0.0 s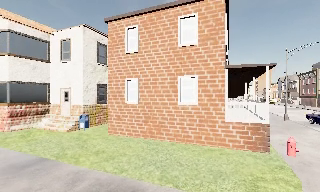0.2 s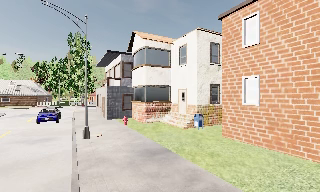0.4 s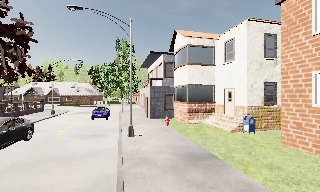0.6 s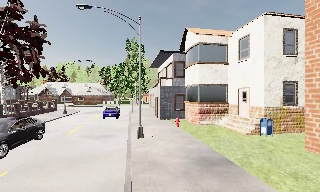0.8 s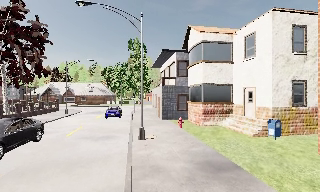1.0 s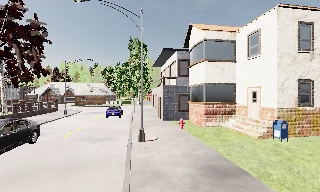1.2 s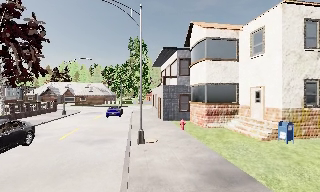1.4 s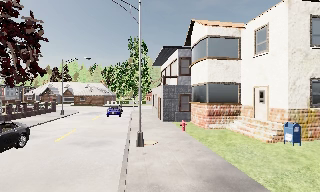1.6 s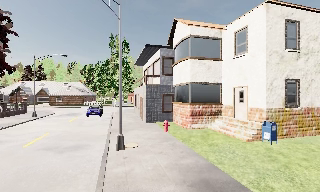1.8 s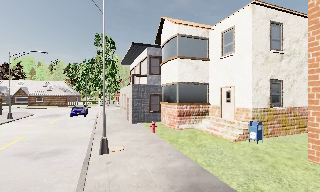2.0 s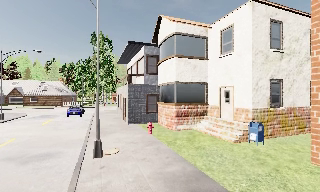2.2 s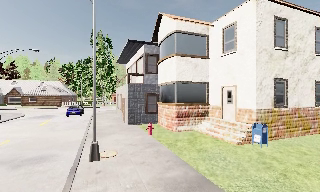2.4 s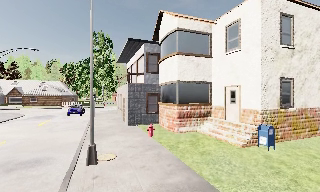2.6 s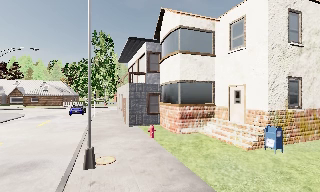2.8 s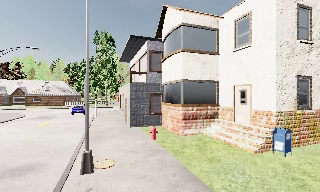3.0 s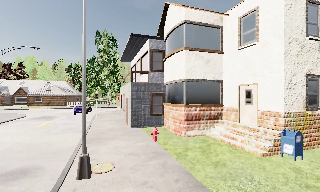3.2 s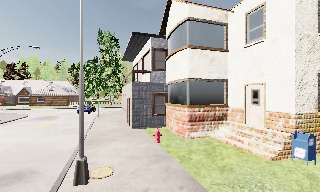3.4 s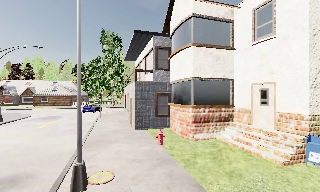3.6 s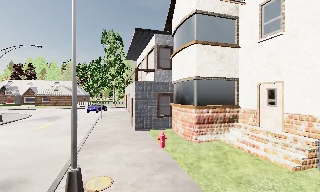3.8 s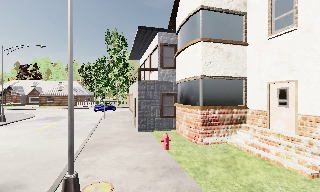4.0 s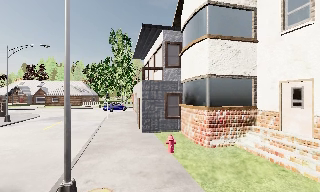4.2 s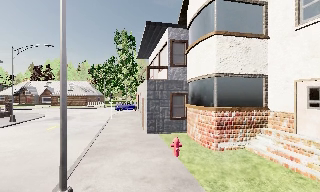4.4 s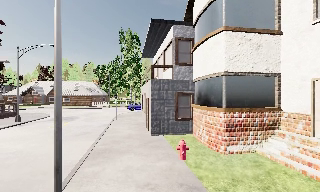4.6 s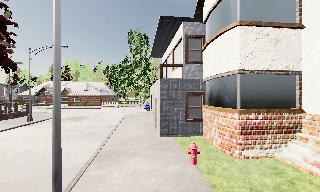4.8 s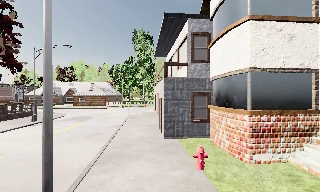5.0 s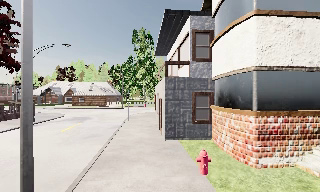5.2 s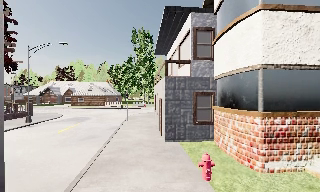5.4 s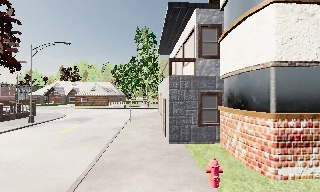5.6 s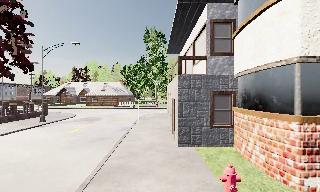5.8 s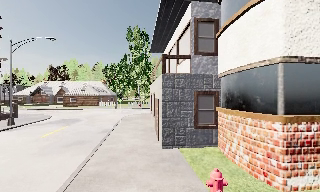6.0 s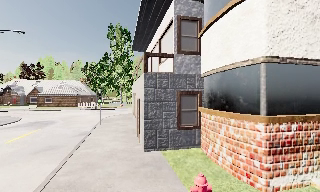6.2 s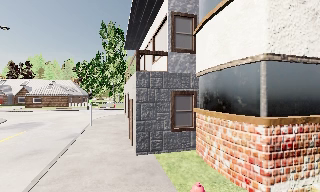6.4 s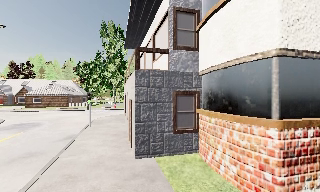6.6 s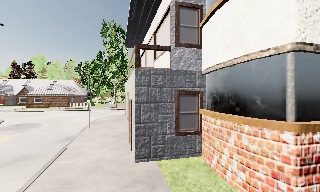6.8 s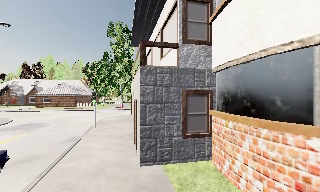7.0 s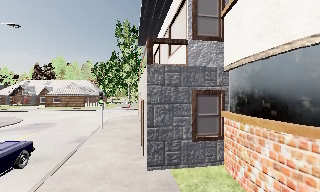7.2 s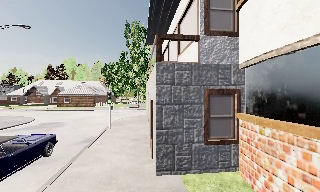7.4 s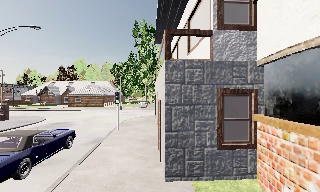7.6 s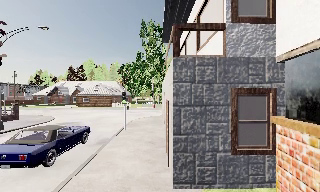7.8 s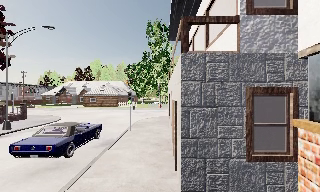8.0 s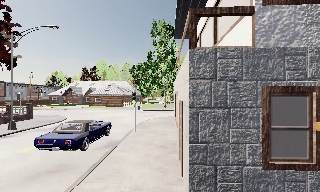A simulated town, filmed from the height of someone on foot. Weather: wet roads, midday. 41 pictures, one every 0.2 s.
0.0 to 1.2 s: The scene slides to the right, as the camera pans about 55 degrees to its left. It travels forward, about 2.5 m.
1.2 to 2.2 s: The camera pans to its right, which is clockwise from overhead, by about 10 degrees. It travels forward, about 2 m, so what stands in front looms larger.
2.2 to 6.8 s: The camera travels forward, about 8 m, so what stands in front looms larger.
6.8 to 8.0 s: The scene slides to the right, as the camera pans about 15 degrees to its left. It travels forward, about 2 m, so what stands in front looms larger.
The film runs forward here.
